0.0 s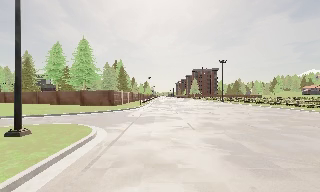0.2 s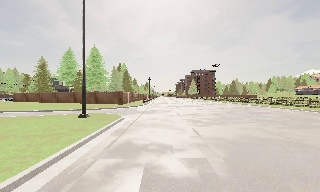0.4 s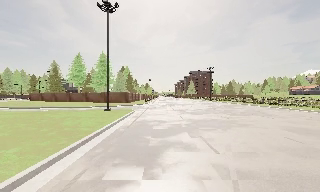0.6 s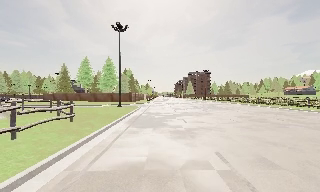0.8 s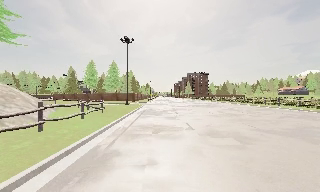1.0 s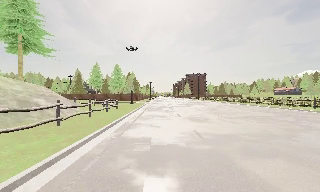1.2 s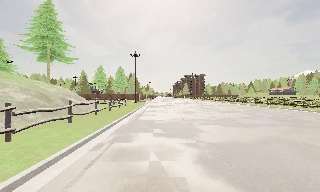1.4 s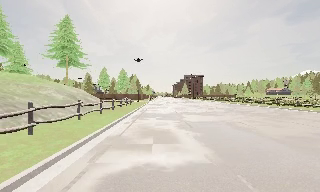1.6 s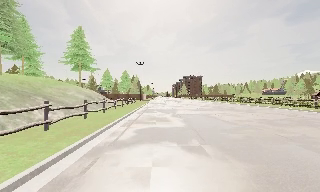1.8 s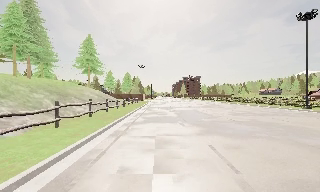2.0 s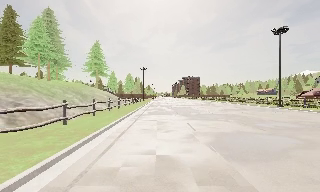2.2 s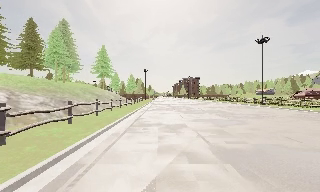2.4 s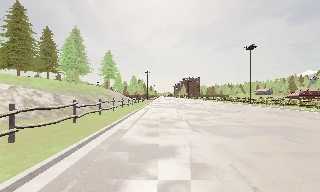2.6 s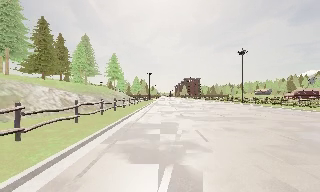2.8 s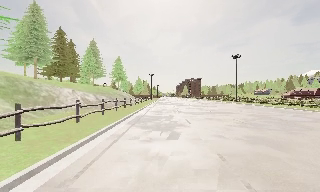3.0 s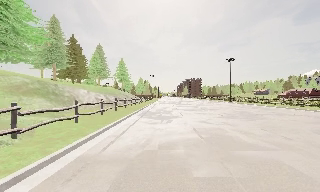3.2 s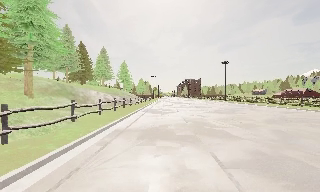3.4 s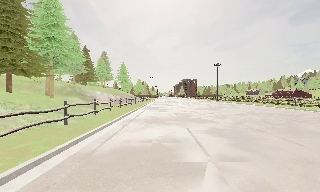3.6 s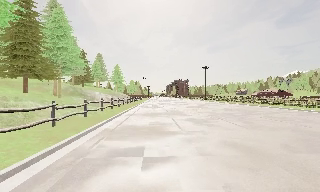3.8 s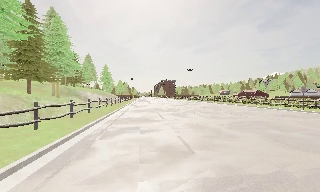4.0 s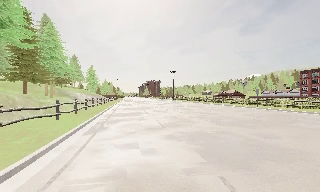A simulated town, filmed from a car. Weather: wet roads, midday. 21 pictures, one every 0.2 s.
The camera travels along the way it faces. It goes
backward.
0.0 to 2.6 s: The camera travels backward, about 65 m, so what stands in front gets smaller.
2.6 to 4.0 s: The scene slides to the left, as the camera pans about 15 degrees to its right. It travels backward, about 25 m, so what stands in front gets smaller.
The film runs backward here.
